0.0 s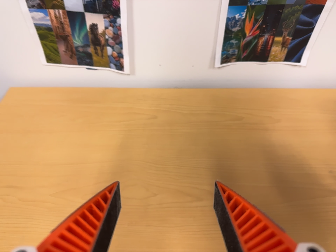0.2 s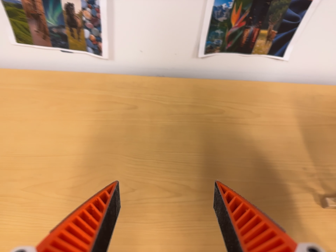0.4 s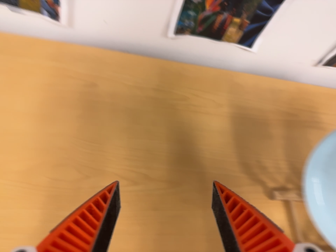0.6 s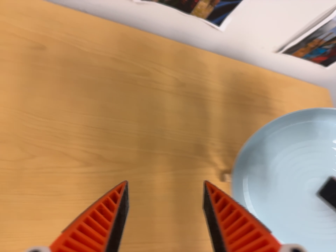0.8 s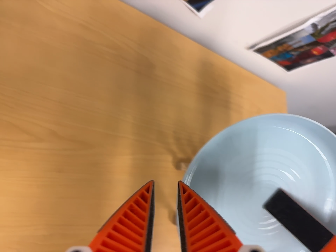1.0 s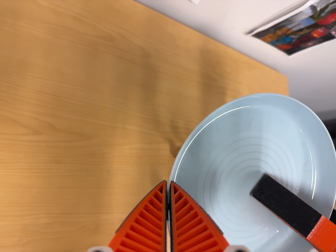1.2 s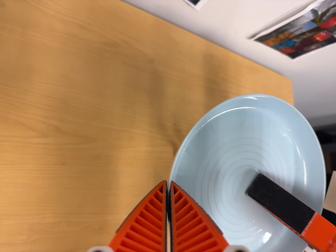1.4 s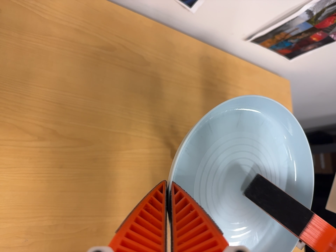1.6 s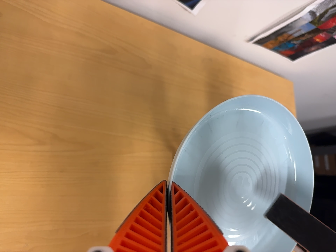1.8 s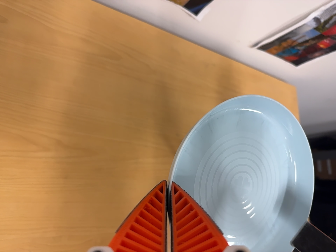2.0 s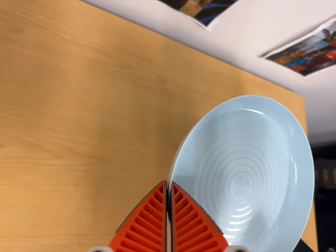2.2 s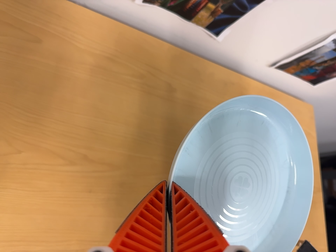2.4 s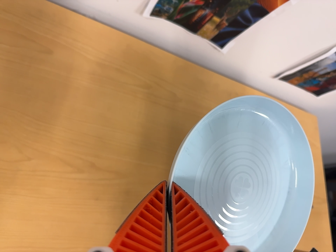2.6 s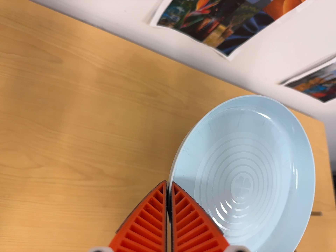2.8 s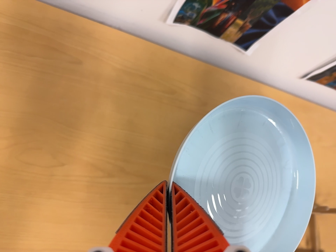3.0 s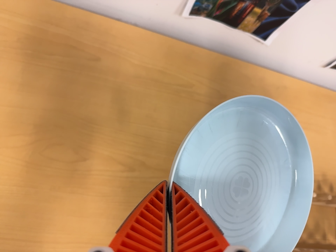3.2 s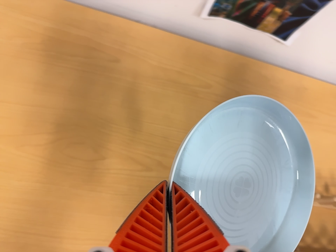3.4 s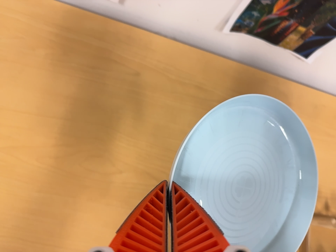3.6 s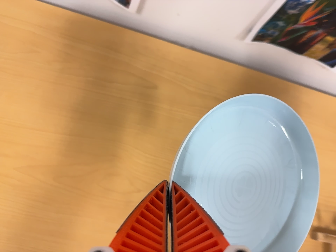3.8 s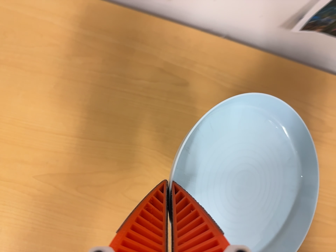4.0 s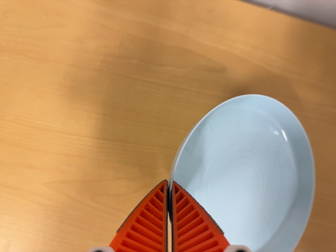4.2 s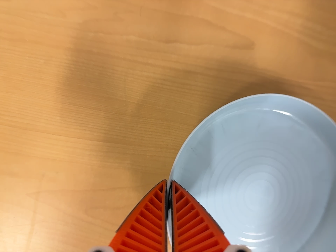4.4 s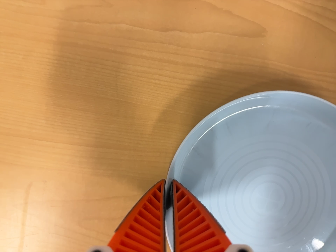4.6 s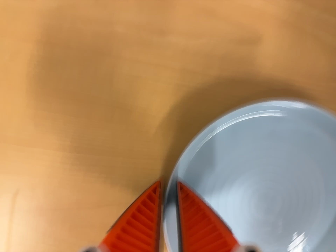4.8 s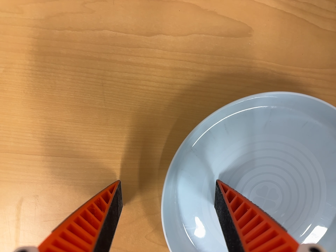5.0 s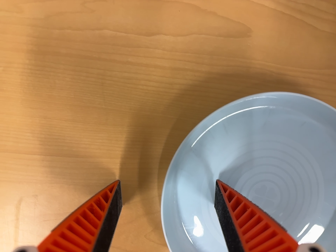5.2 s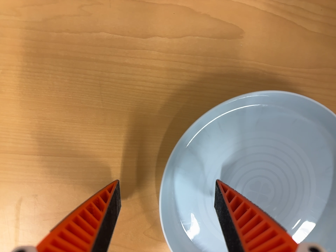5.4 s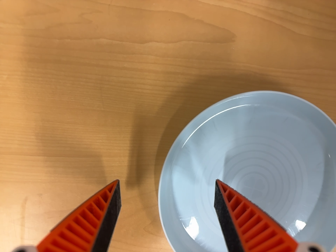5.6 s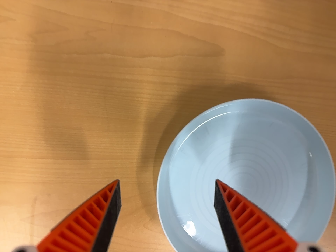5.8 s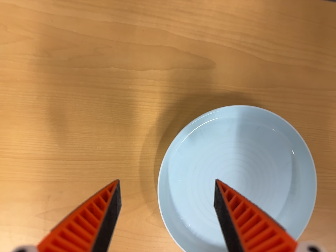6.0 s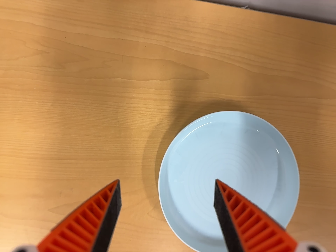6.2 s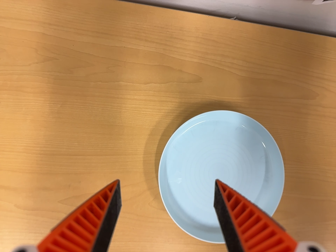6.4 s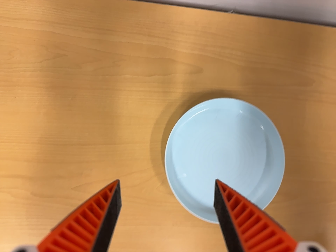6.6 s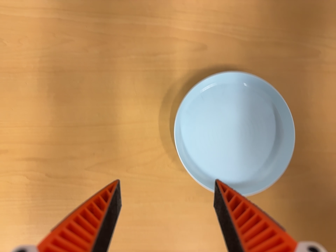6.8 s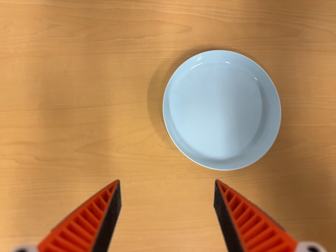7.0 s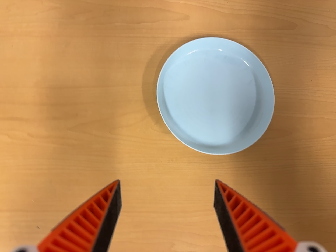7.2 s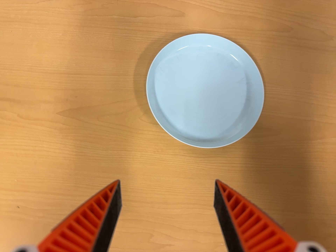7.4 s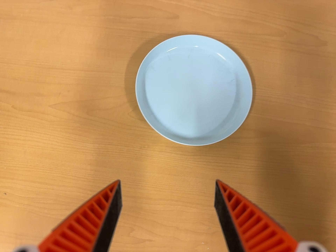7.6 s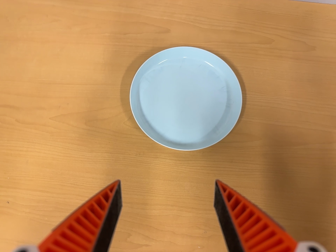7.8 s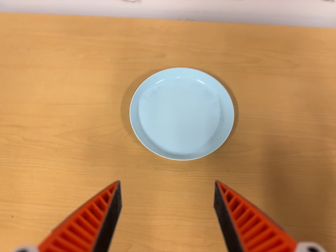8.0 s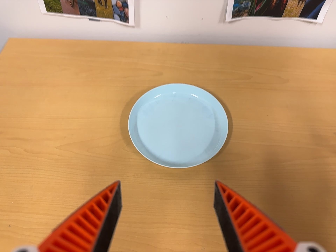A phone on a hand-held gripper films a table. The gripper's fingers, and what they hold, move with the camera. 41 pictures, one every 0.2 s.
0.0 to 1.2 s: The camera pans to its right by about 30 degrees. It travels toward the top of its view and forward, about 12 cm. Its aim tips toward the bottom of its view by about 25 degrees. It rolls about its line of sight by about 15 degrees, and the scene rotates clockwise.
1.2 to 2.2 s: The camera shifts only a little, or ends up much as it began.
2.2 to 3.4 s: The camera swings to its left by about 15 degrees, and the scene slides to the right.
3.4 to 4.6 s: The camera pans to its left by about 10 degrees. It travels forward and toward the top of its view, about 30 cm, so what stands in front looms larger. Its aim tips toward the bottom of its view by about 20 degrees.
4.6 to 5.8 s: The camera travels backward, about 8 cm, so what stands in front gets smaller.
5.8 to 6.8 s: The camera travels toward the bottom of its view and backward, about 16 cm. It rolls about its line of sight by about 10 degrees, and the scene rotates counterclockwise.
6.8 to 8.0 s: The camera travels toward the bottom of its view and to its right, about 22 cm. Its aim tips toward the top of its view by about 25 degrees.
The film runs backward here.
